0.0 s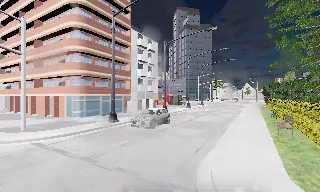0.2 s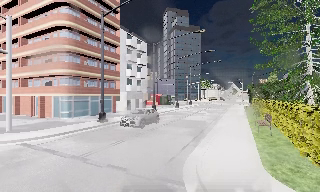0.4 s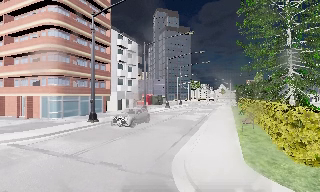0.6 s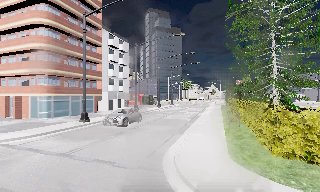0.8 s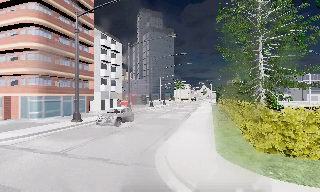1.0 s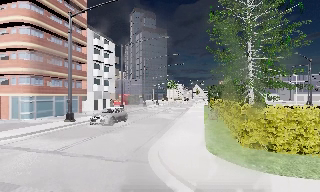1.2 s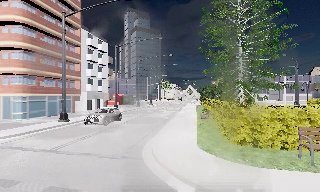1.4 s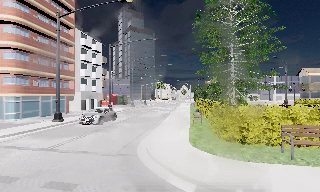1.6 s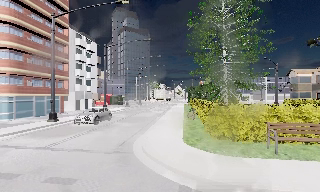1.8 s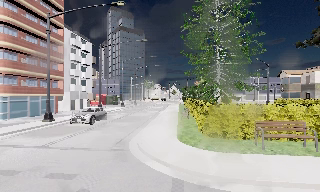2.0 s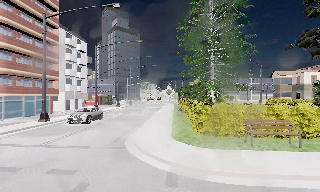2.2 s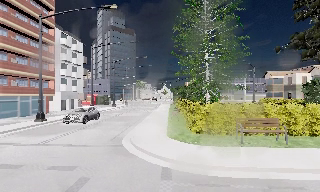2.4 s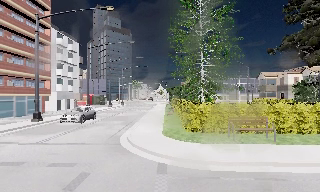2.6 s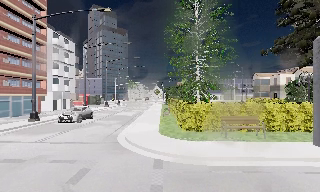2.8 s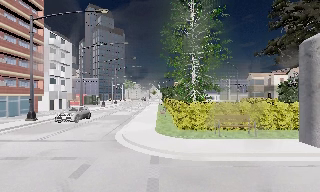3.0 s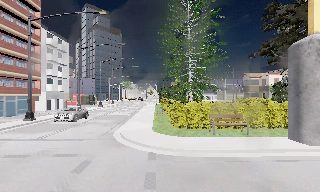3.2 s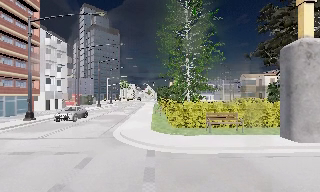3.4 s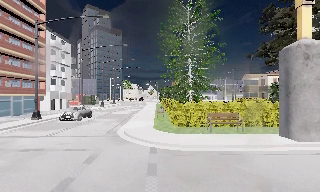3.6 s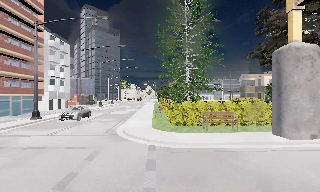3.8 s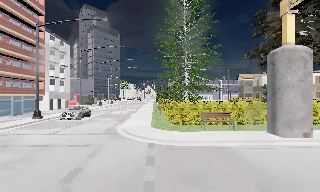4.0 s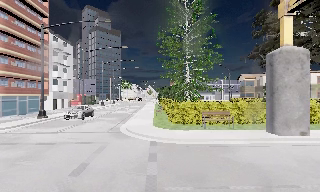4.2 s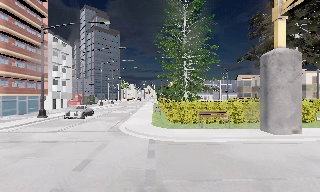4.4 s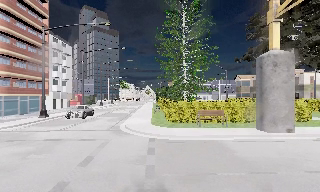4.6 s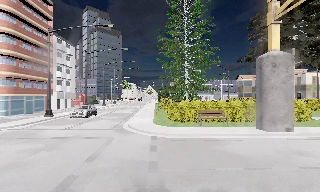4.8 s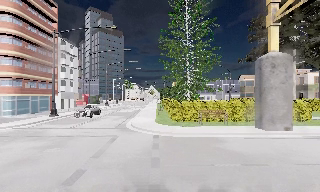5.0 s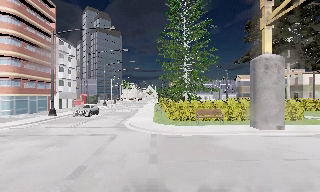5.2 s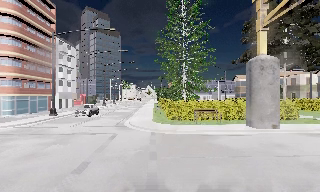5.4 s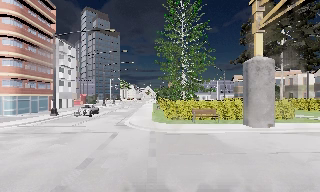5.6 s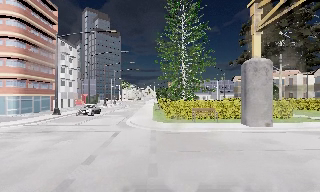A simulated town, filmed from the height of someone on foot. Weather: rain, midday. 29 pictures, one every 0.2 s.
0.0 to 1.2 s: The camera pans to its right, which is clockwise from overhead, by about 20 degrees. It travels backward, about 2 m, so what stands in front gets smaller.
1.2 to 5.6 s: The camera pans to its right, which is clockwise from overhead, by about 15 degrees. It travels backward, about 8 m, so what stands in front gets smaller.
The film runs backward here.
